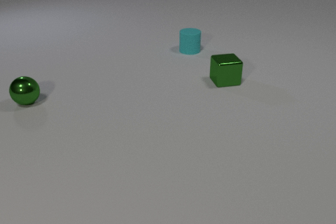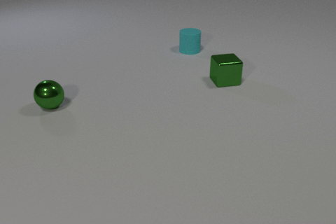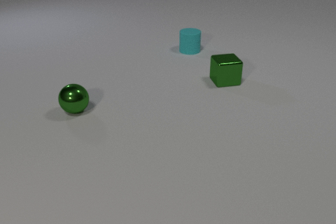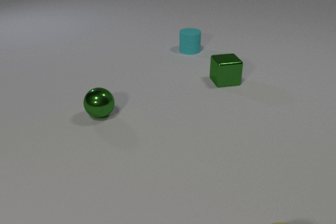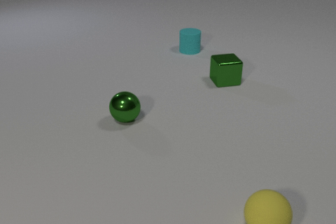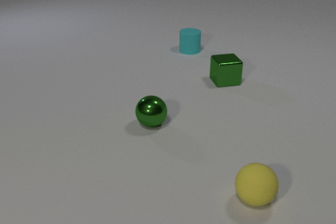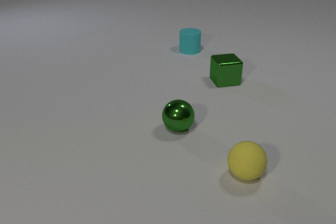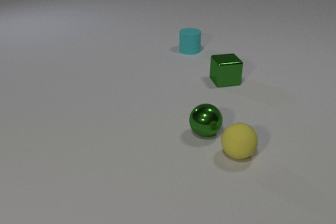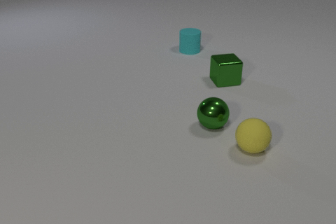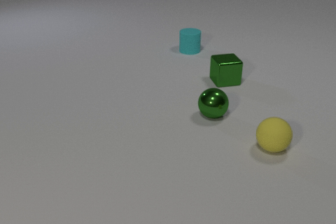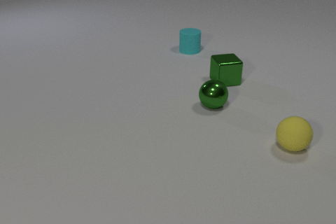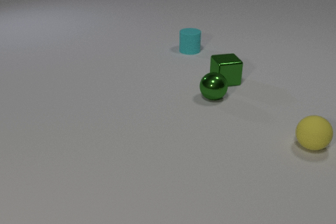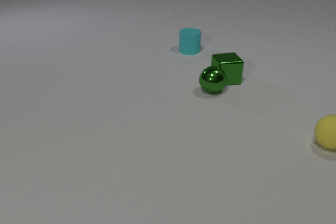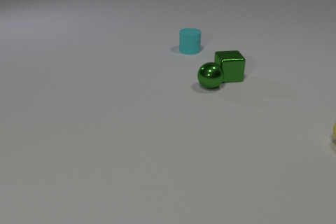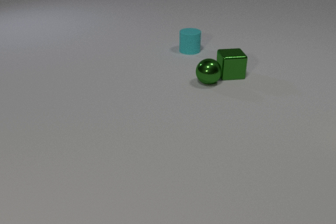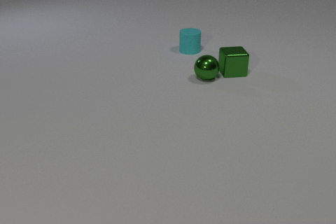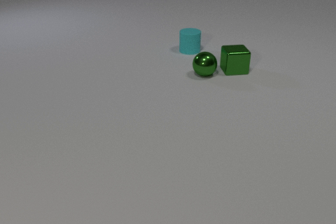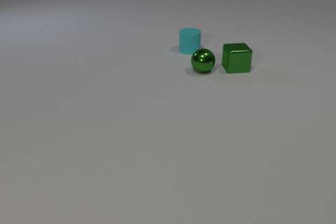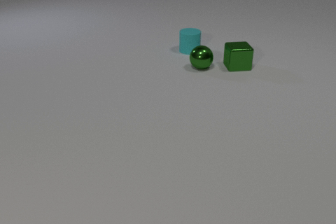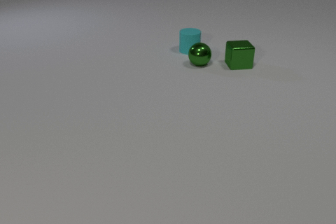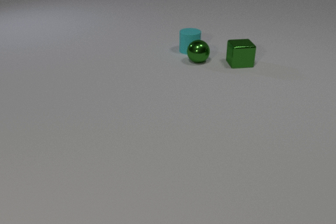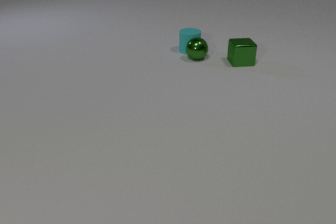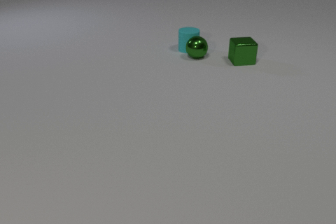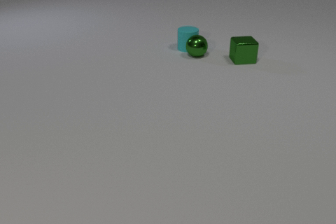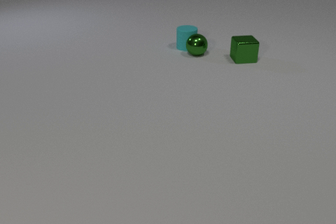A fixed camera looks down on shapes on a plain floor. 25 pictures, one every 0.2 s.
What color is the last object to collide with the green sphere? cyan.
Are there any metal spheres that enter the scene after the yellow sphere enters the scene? no.
What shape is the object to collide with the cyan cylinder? sphere.
0.0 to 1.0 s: The yellow rubber sphere comes in at the bottom edge, rolls away from the camera. The green metal sphere rolls to the right and toward the camera.
1.0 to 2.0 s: The yellow rubber sphere rolls away from the camera. The green metal sphere rolls to the right and away from the camera. The yellow rubber sphere and the green metal sphere collide.
2.0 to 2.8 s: The yellow rubber sphere rolls to the right and away from the camera, leaves at the right edge. The green metal sphere rolls away from the camera. The green metal cube slides away from the camera. The green metal sphere and the green metal cube collide.
2.8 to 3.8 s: The green metal sphere rolls away from the camera. The green metal cube slides away from the camera.
3.8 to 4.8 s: The green metal sphere rolls away from the camera. The green metal cube slides away from the camera. The cyan rubber cylinder slides away from the camera. The green metal sphere and the cyan rubber cylinder collide.
